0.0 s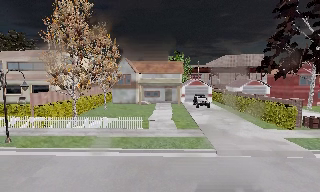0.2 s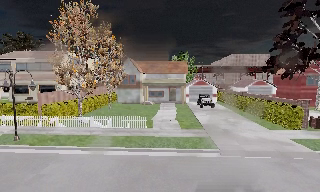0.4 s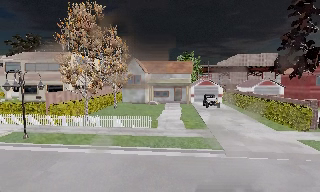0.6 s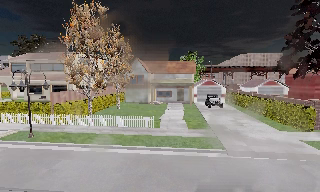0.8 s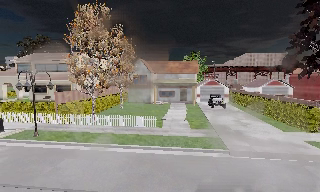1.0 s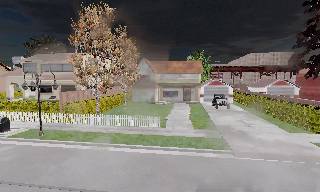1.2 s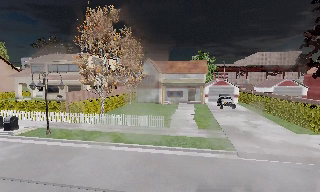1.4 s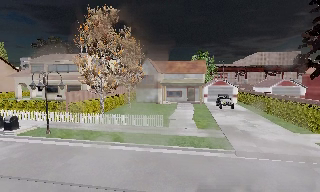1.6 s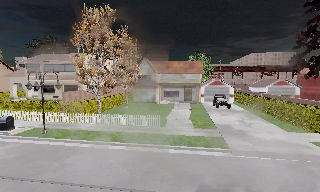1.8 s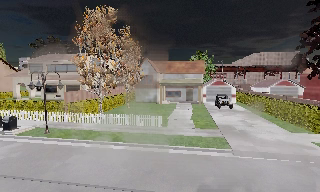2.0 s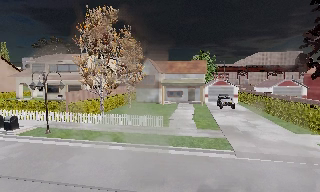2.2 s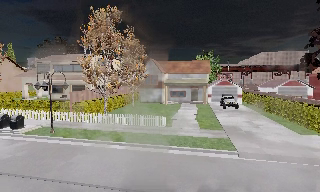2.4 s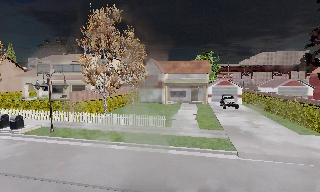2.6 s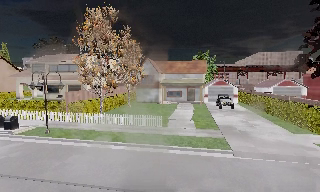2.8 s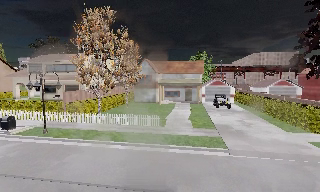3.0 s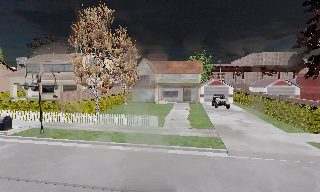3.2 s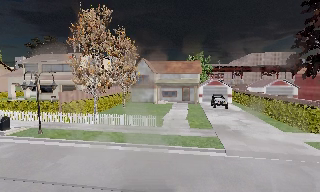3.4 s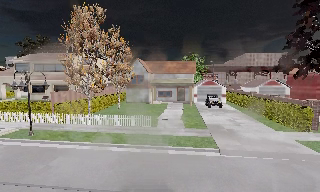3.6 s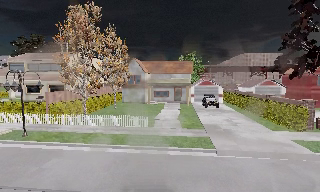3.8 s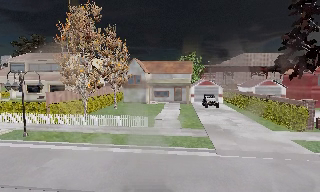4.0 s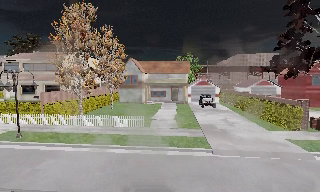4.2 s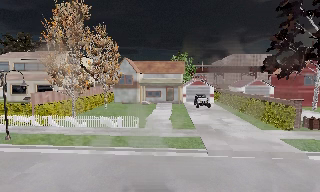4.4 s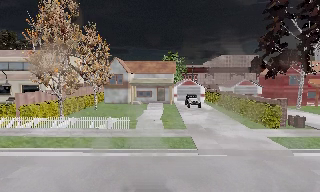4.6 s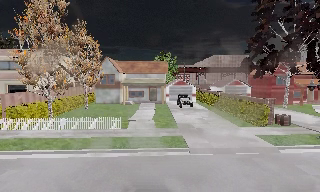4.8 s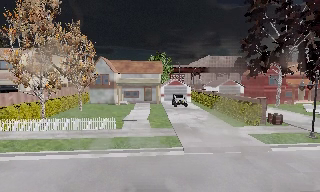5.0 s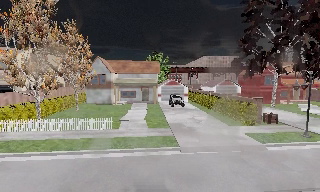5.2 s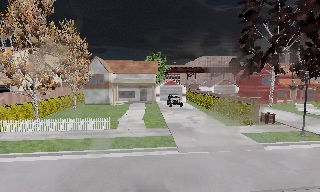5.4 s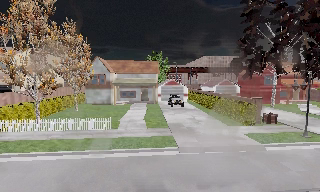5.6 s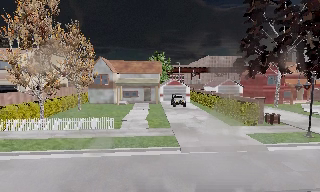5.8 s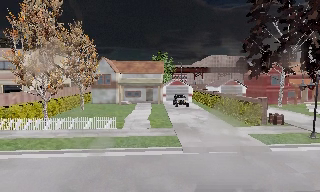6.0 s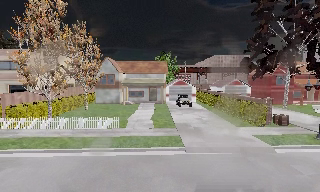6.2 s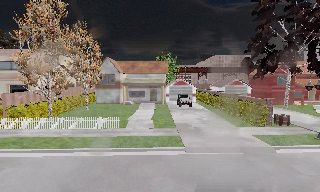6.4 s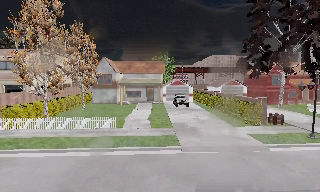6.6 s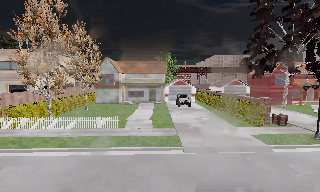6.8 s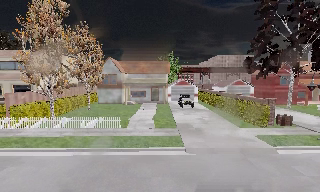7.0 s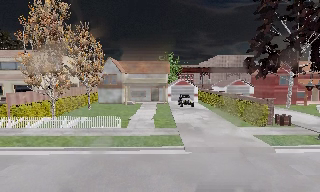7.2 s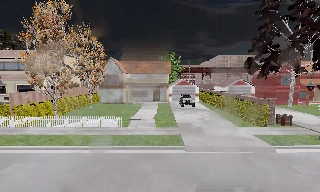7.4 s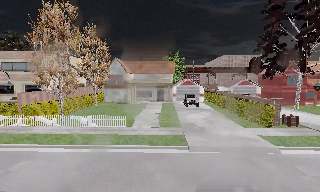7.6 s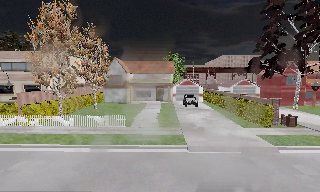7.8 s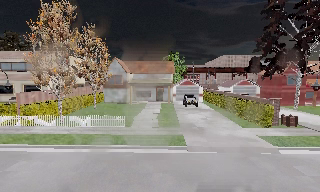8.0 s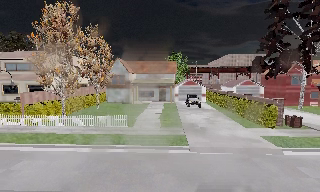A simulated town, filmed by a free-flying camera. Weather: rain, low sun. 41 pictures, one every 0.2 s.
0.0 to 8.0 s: The camera travels to its right, about 1.5 m, so close, fixed things drift to the left.
The film runs forward here.
